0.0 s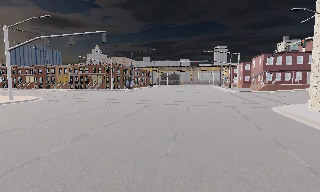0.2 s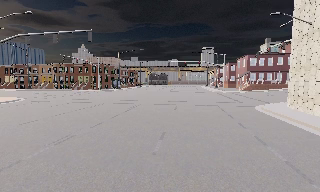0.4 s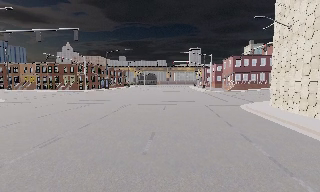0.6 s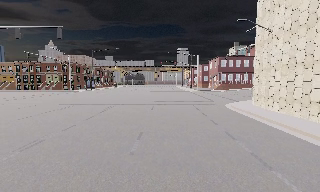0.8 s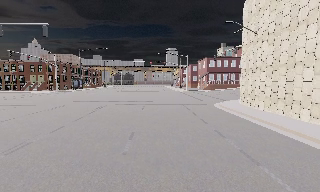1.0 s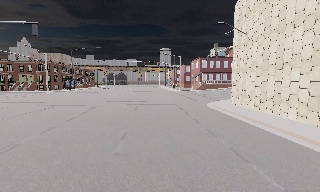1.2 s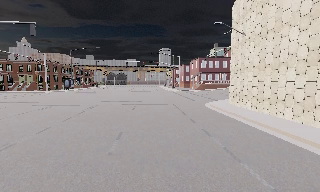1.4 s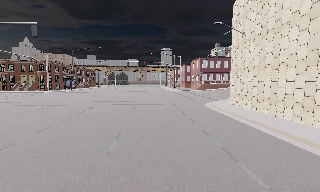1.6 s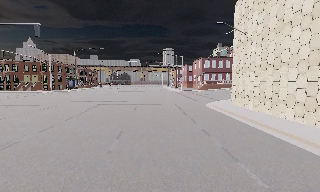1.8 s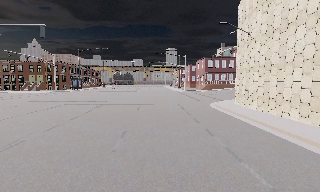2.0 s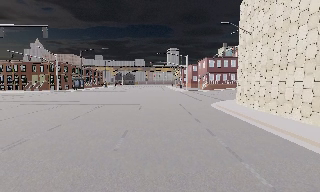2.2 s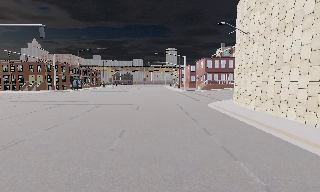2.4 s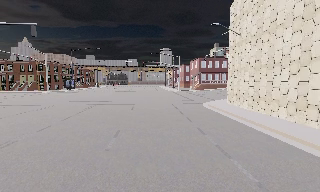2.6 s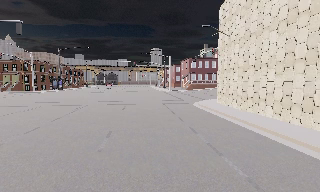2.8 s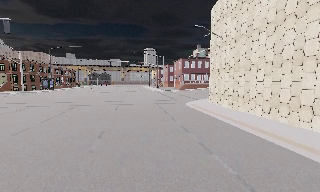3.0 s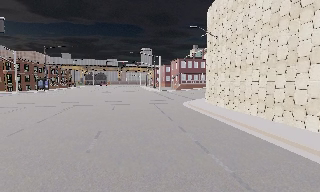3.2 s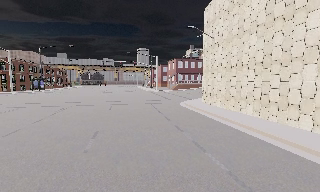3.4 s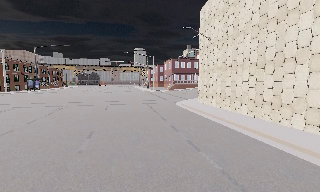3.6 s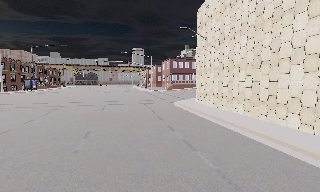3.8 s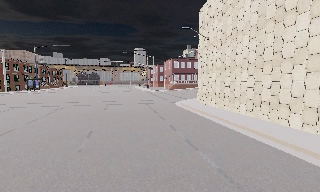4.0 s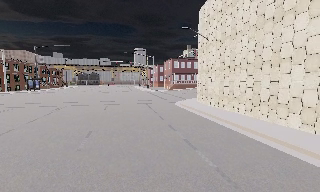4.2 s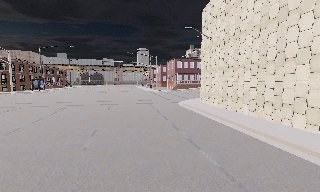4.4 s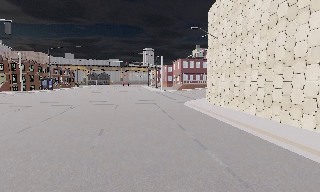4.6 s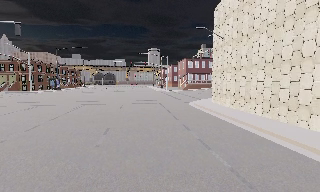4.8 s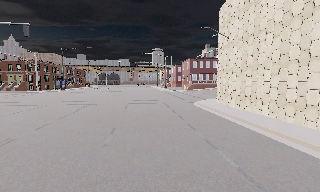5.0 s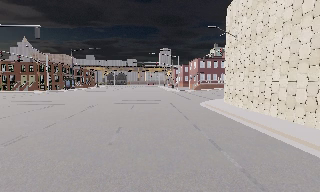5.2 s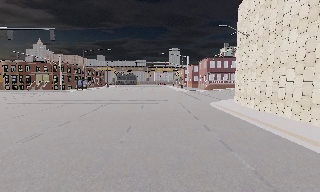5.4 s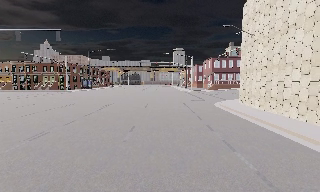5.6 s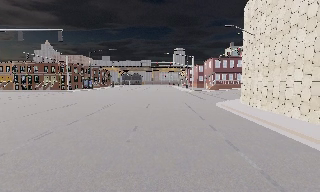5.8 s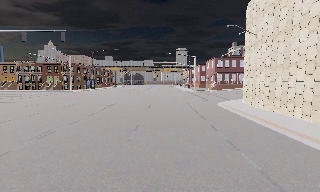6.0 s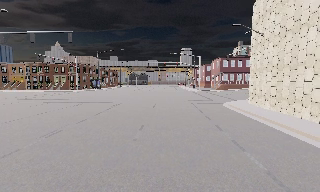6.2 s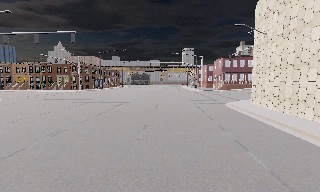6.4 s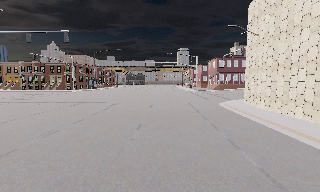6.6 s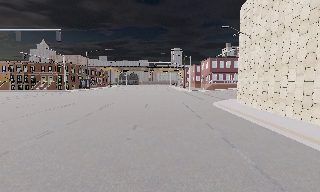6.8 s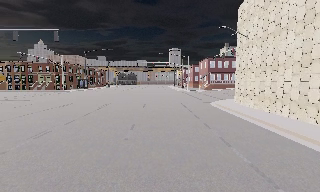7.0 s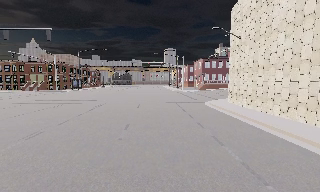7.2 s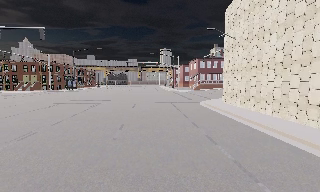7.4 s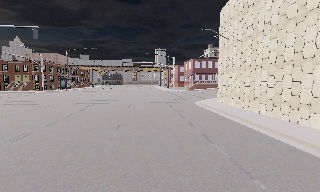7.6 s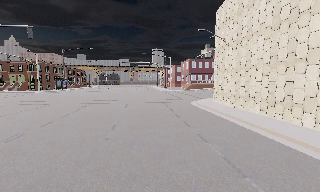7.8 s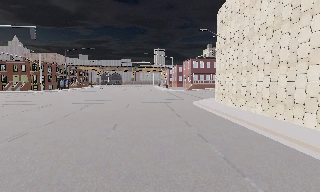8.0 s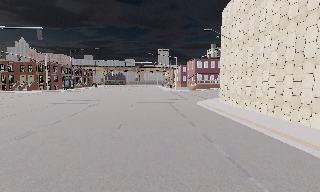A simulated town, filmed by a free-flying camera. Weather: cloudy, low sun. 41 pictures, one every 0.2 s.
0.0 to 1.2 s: The camera pans to its right, which is clockwise from overhead, by about 20 degrees.
1.2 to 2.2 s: The camera shifts only a little, or ends up much as it began.
2.2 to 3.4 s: The scene slides to the left, as the camera pans about 10 degrees to its right.
3.4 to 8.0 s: The camera travels backward, about 1 m, so what stands in front gets smaller.
The film runs backward here.
